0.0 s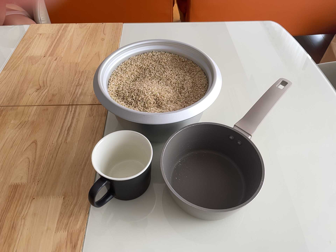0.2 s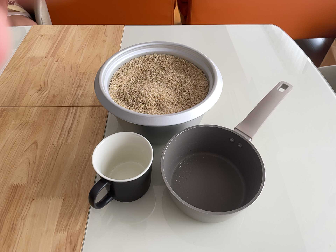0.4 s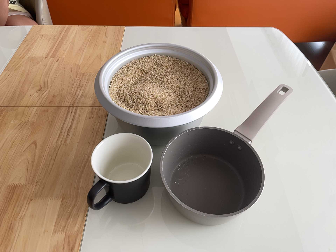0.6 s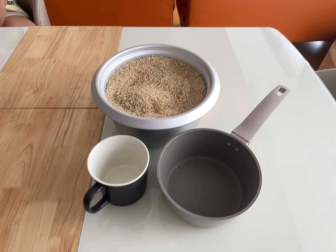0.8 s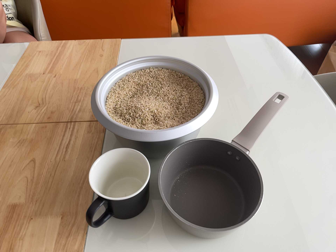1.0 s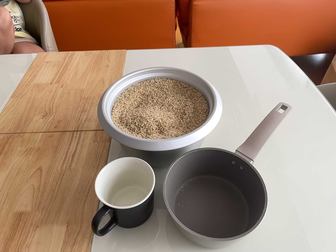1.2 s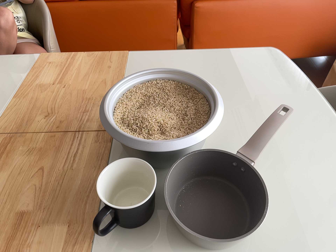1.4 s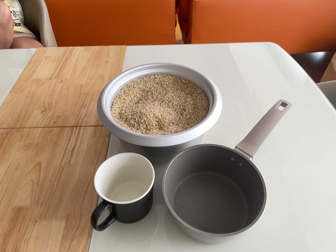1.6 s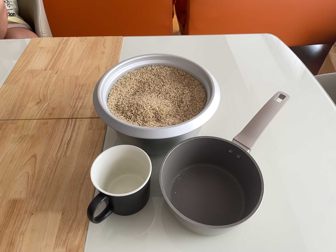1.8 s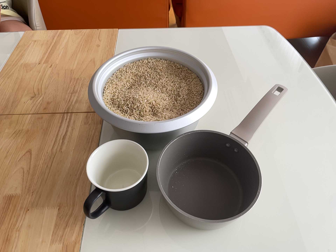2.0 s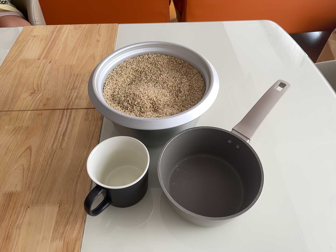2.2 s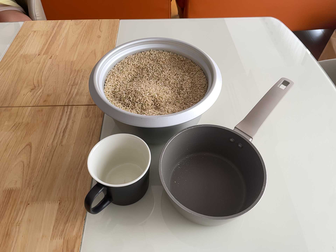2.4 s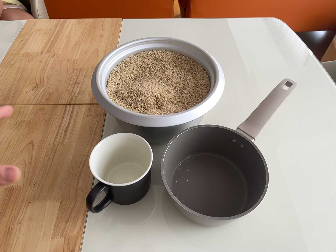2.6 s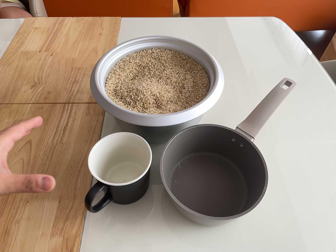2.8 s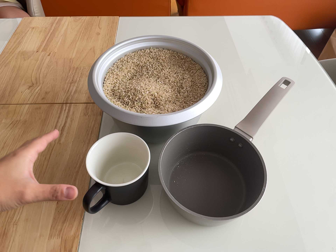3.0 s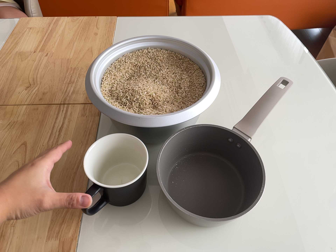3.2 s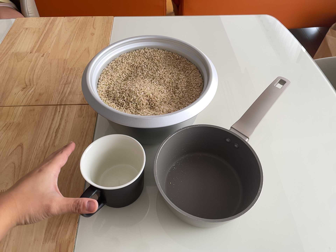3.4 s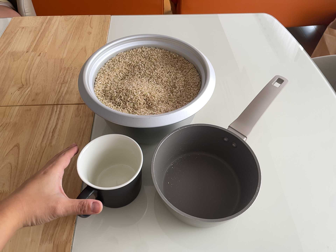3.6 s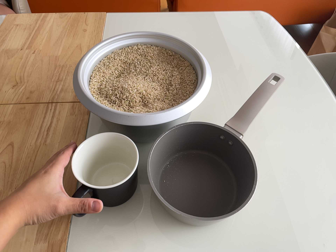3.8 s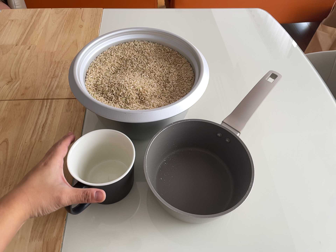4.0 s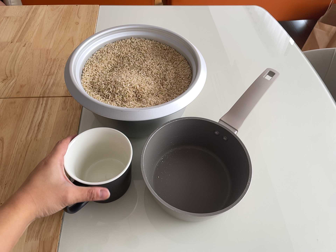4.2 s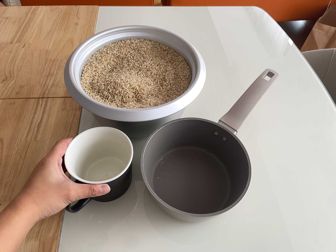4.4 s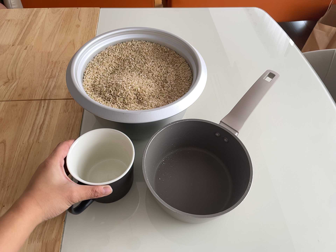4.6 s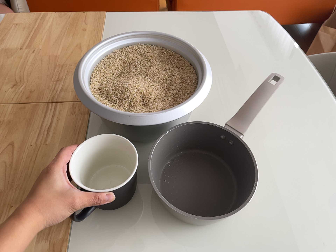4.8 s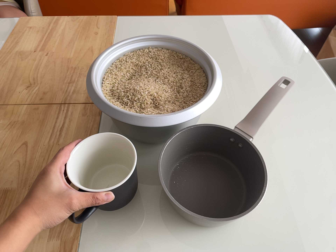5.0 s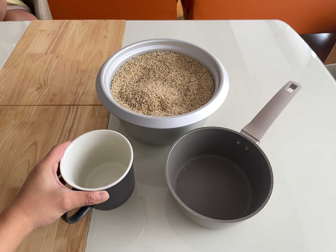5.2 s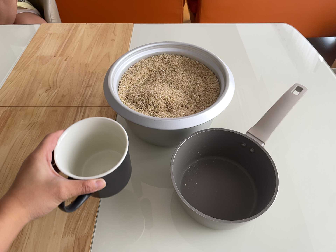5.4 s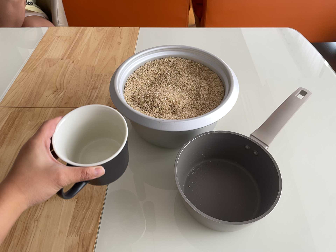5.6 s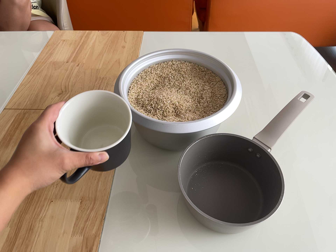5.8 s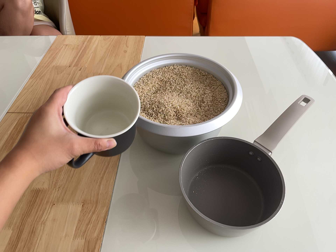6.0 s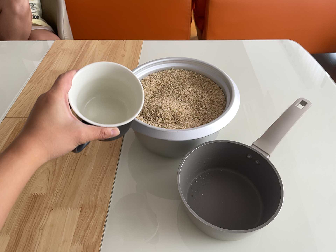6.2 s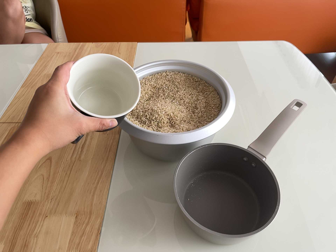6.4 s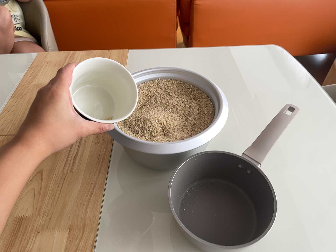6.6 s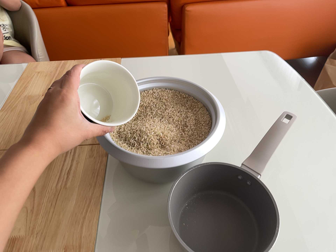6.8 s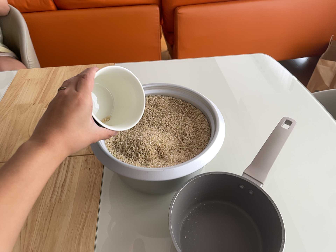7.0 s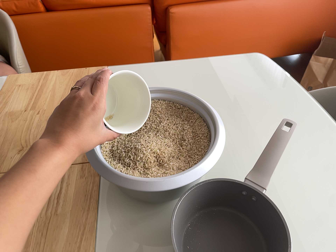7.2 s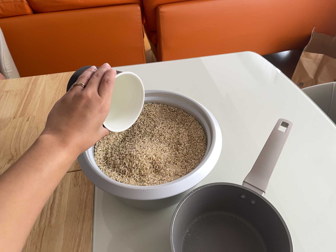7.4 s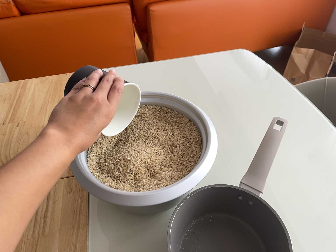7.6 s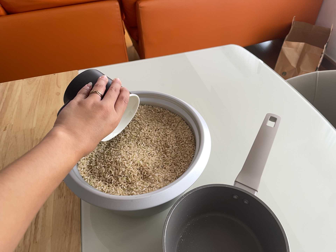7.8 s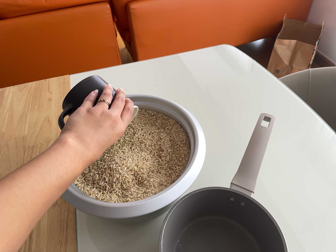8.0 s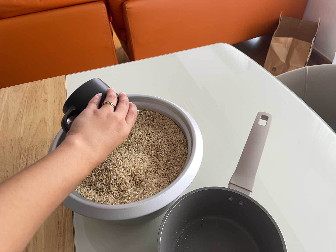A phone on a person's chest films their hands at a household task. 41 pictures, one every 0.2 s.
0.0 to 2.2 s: The camera shifts only a little, or ends up much as it began.
2.2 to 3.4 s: The camera keeps its place and its aim.
3.4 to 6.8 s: The camera shifts only a little, or ends up much as it began.
6.8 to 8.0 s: The camera travels forward, about 7 cm, so what stands in front looms larger. It rolls about its line of sight by about 10 degrees, and the scene rotates counterclockwise.
The film runs forward here.
